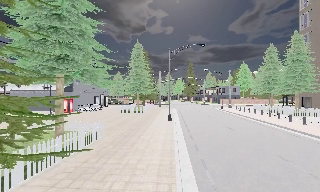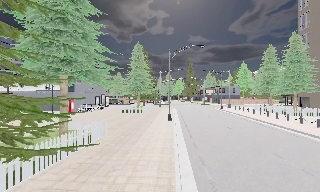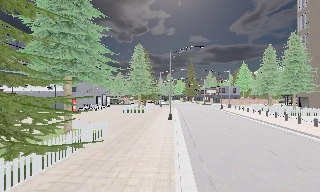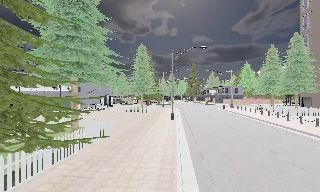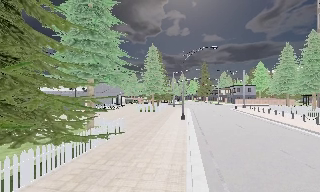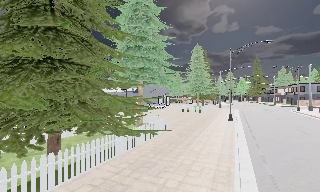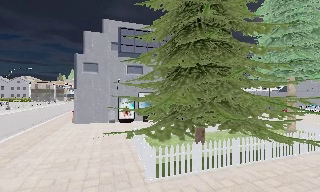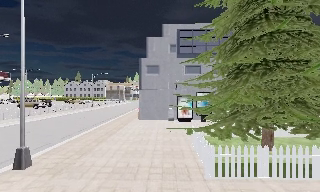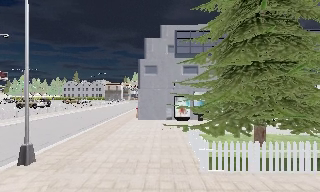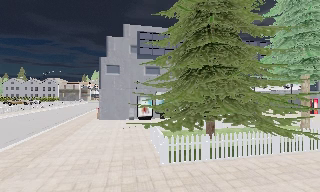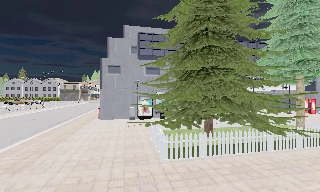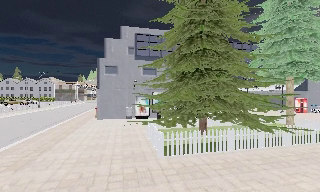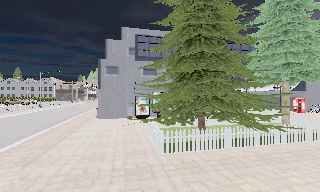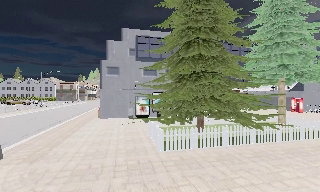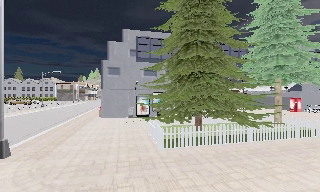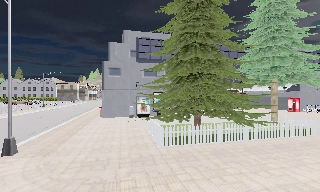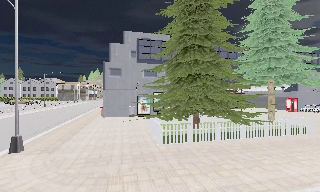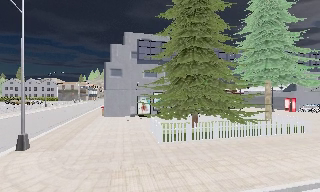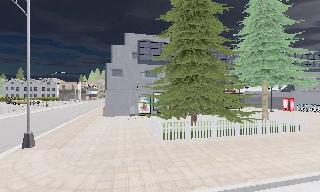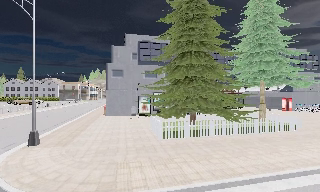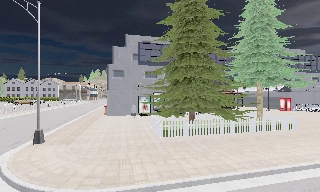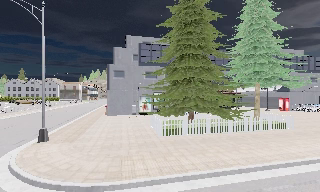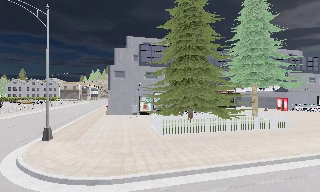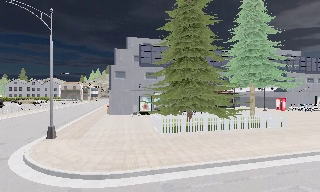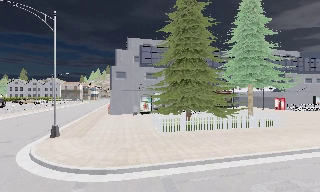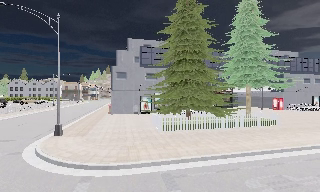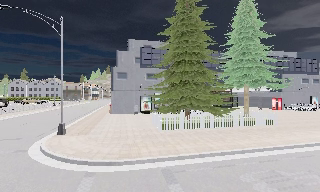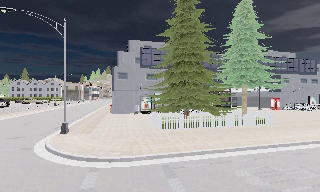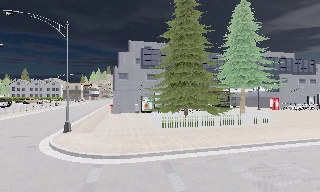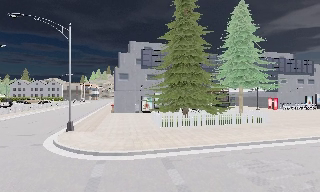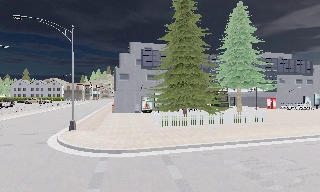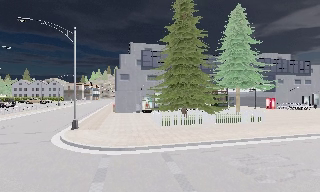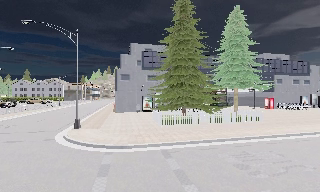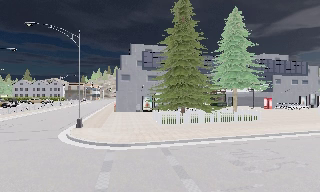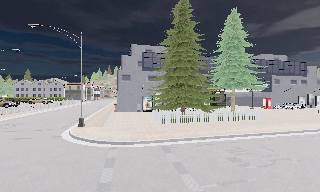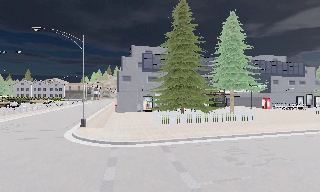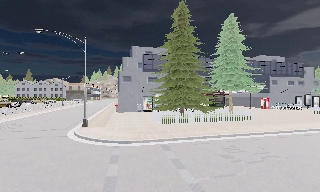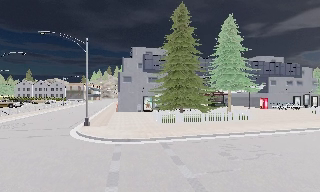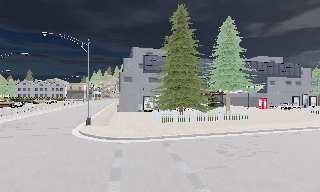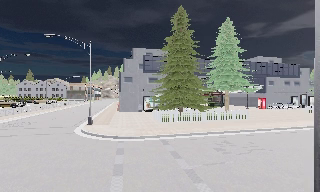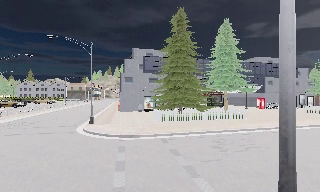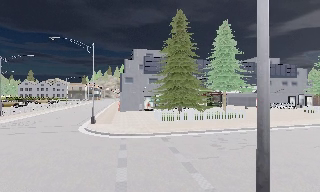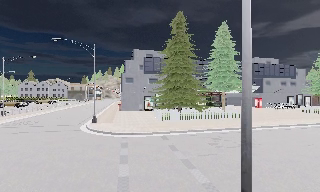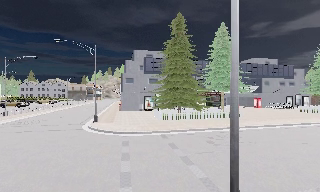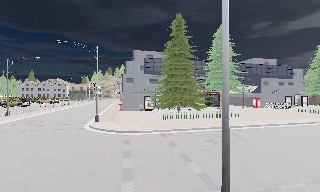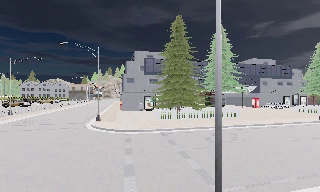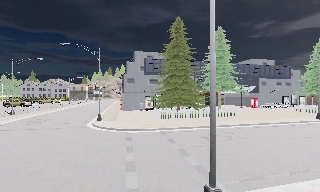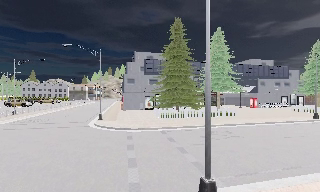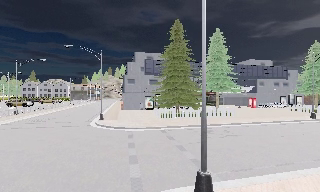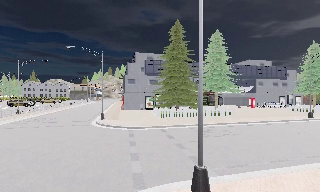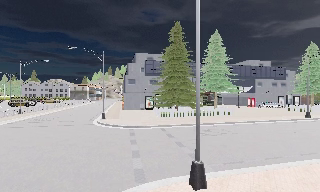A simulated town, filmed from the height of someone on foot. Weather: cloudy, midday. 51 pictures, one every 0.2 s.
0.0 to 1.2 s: The scene slides to the right, as the camera pans about 65 degrees to its left. It travels backward, about 2 m.
1.2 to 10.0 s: The camera travels backward, about 14 m, so what stands in front gets smaller.
The film runs backward here.
